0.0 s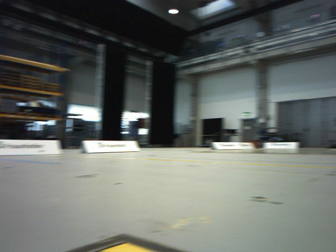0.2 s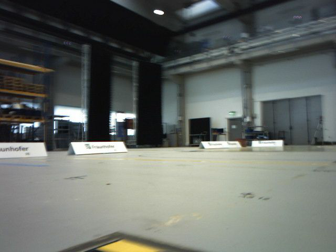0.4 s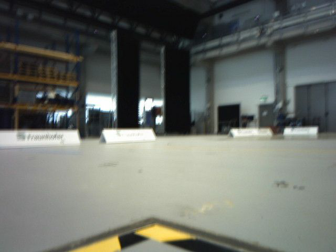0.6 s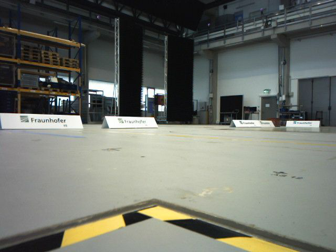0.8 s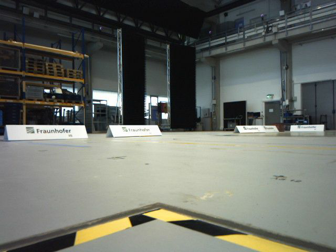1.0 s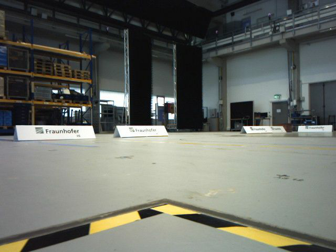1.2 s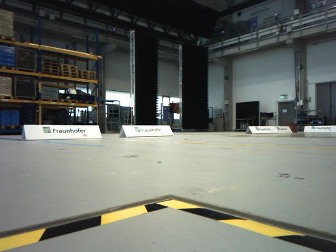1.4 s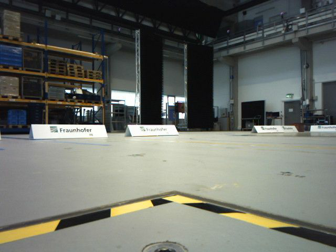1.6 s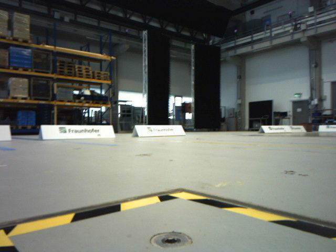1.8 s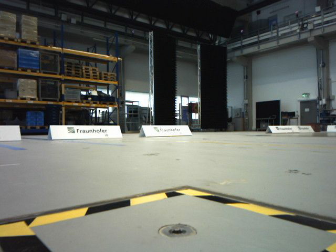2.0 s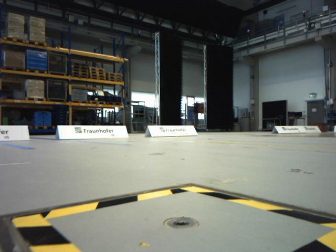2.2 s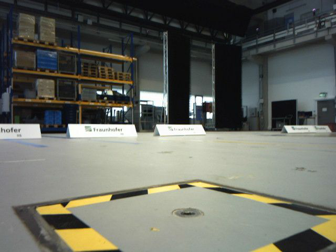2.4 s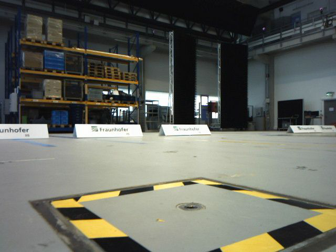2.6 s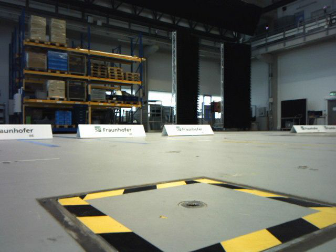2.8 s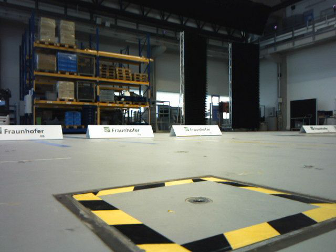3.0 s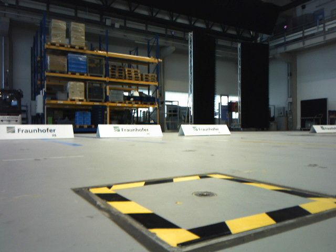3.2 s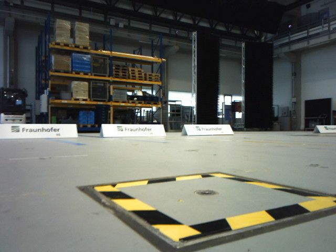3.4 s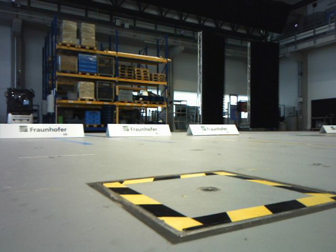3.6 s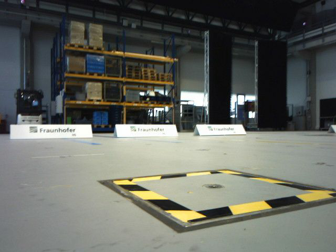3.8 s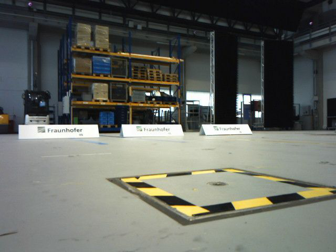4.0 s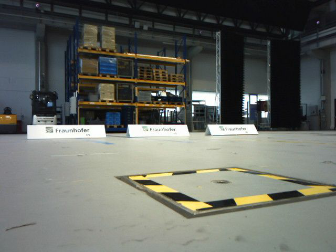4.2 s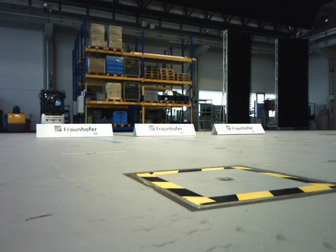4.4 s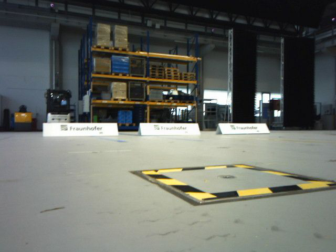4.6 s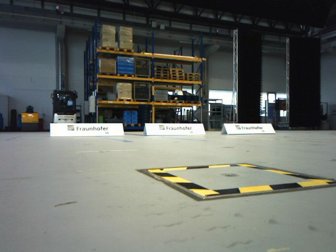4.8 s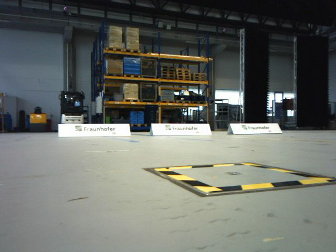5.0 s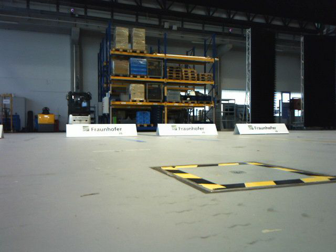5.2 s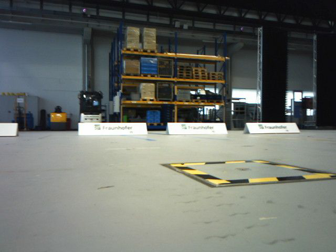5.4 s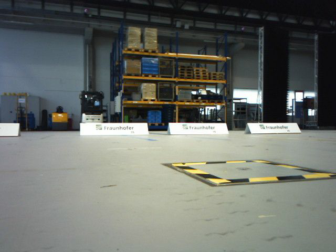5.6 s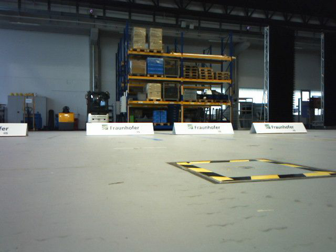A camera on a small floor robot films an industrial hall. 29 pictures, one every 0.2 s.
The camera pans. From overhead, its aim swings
counterclockwise.
The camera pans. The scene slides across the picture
to the right.
0.0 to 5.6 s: The scene slides to the right, as the camera pans about 35 degrees to its left. It travels backward, about 1 m.
The film runs backward here.
